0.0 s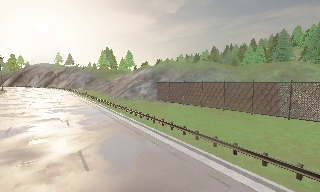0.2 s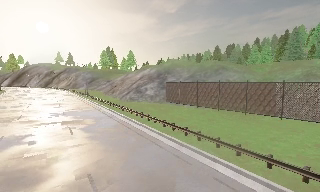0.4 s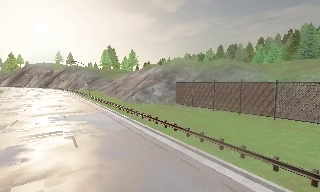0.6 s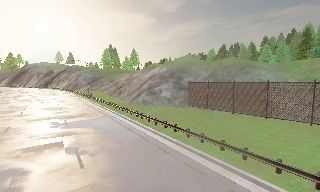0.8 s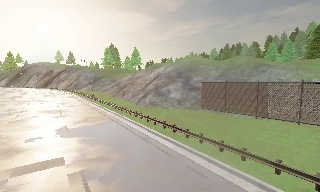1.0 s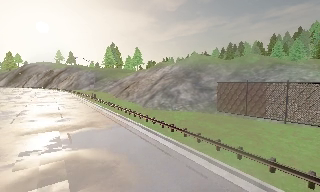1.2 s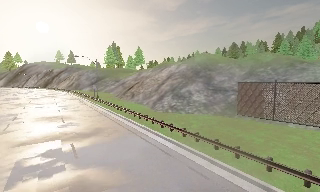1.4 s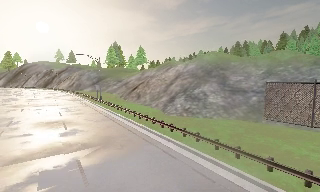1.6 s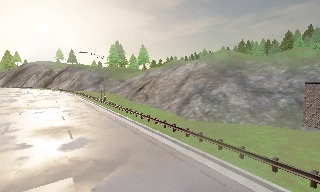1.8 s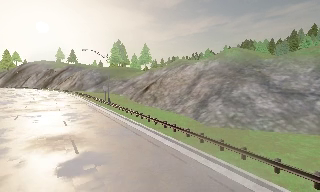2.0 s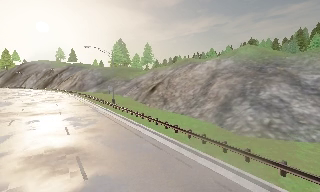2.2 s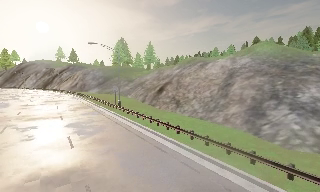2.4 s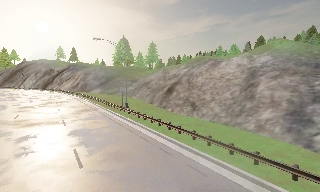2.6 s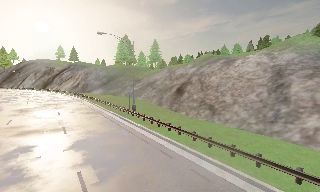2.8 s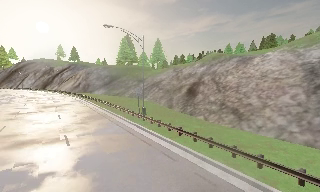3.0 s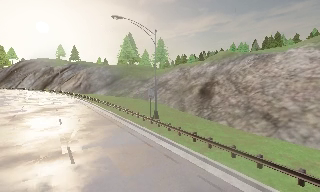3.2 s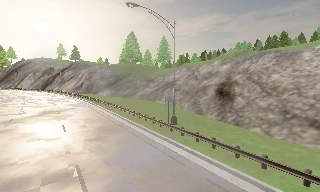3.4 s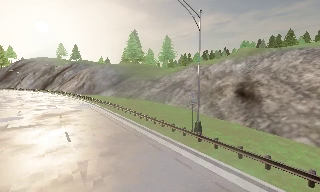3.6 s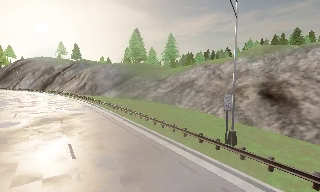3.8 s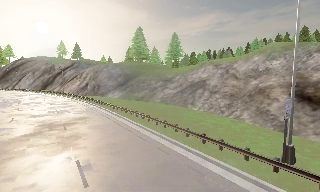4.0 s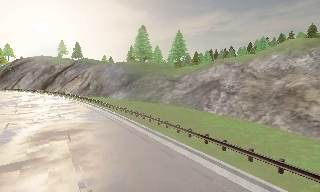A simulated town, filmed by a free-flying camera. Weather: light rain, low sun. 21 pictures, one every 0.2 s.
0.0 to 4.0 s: The camera travels forward and to its left, about 45 m, so what stands in front looms larger.
The film runs forward here.
